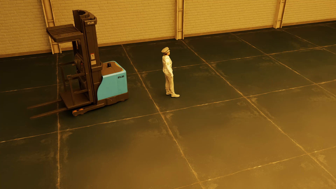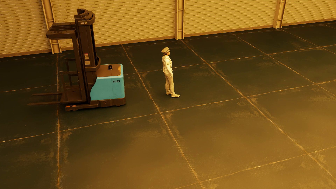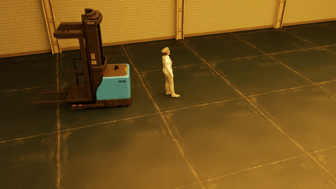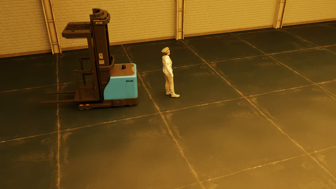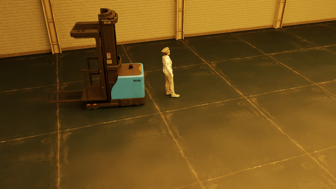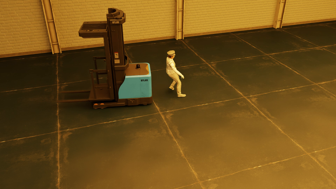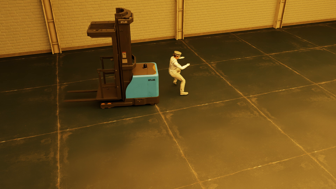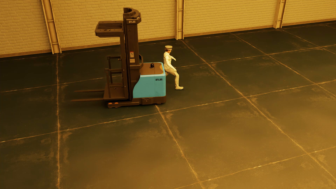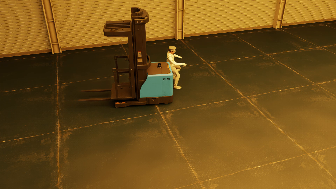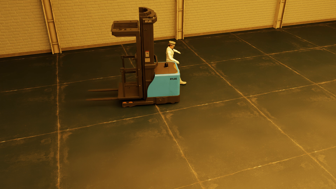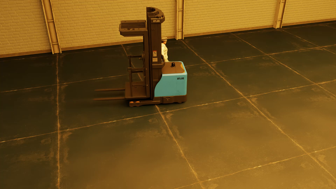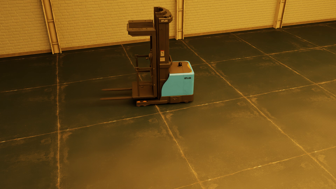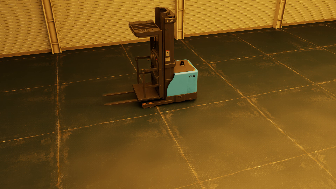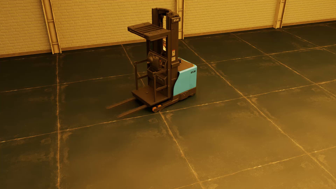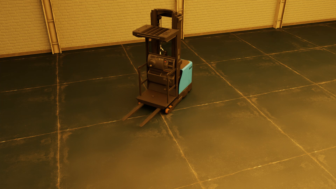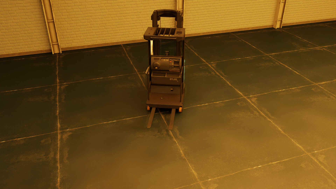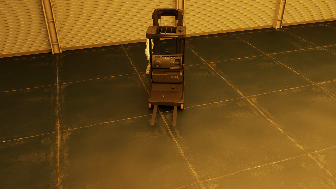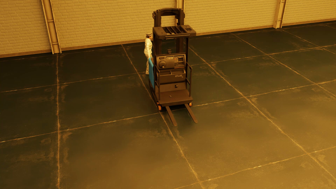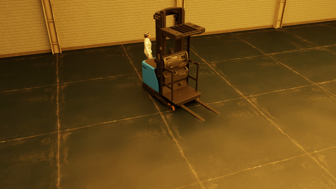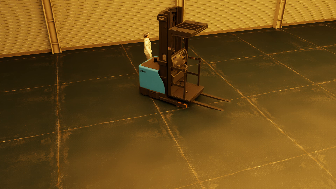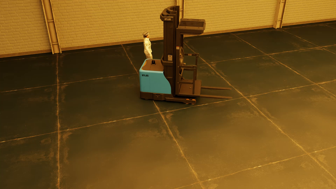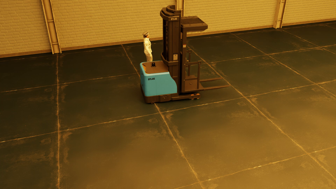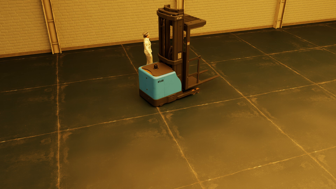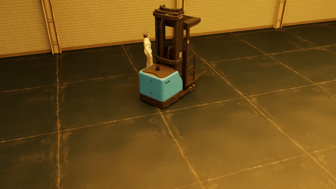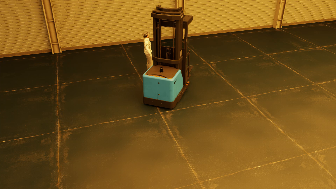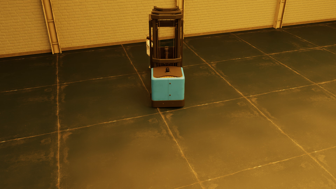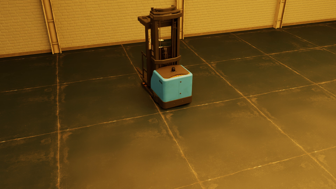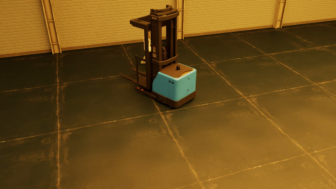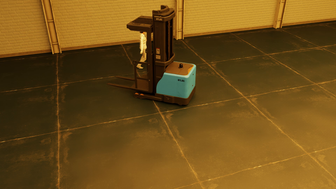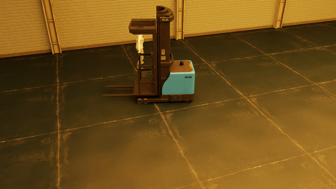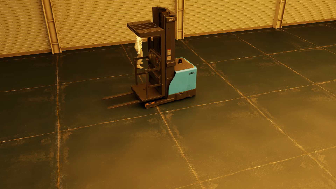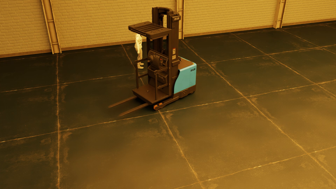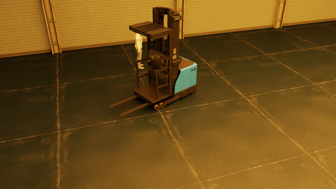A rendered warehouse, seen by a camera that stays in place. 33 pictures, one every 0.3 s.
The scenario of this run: Near miss between a forklift and a person.
